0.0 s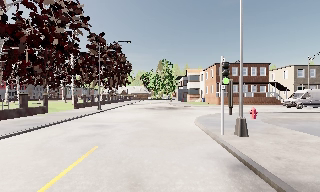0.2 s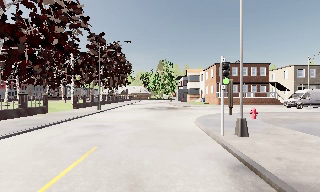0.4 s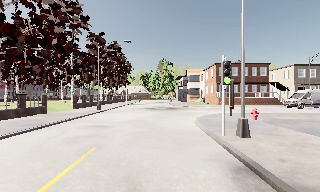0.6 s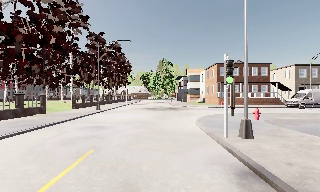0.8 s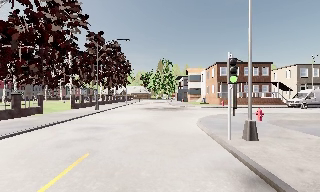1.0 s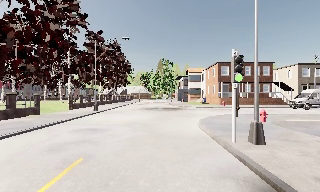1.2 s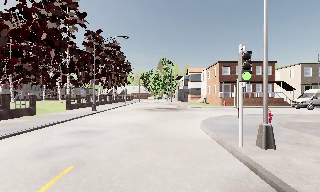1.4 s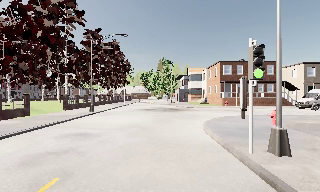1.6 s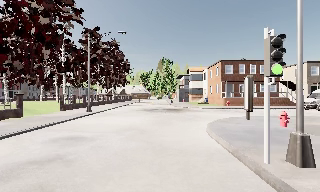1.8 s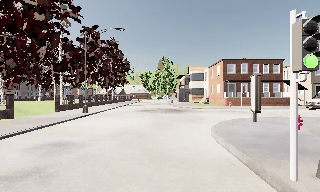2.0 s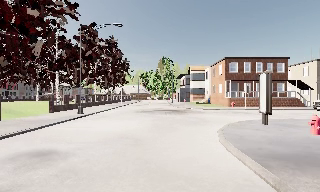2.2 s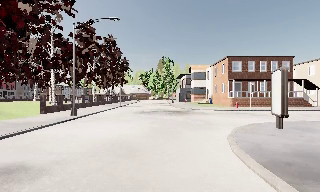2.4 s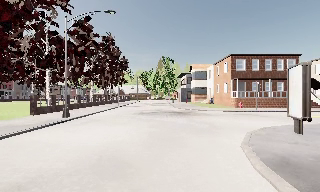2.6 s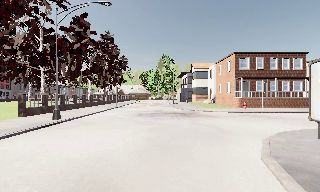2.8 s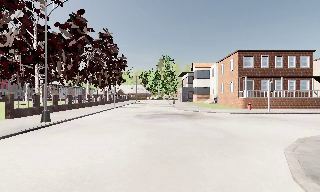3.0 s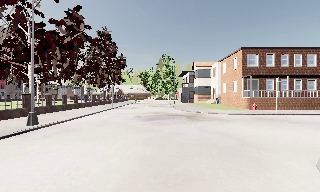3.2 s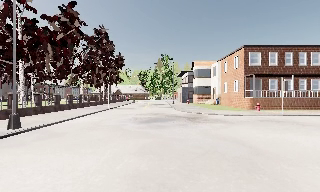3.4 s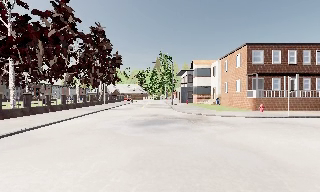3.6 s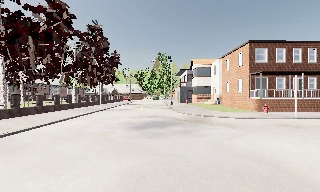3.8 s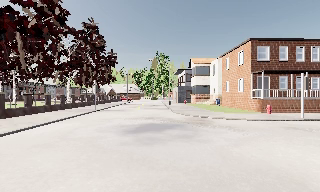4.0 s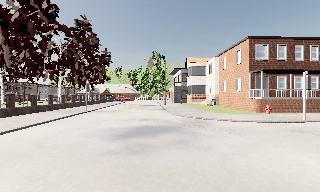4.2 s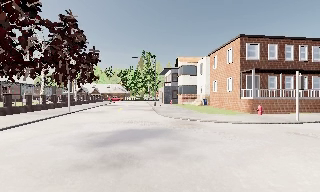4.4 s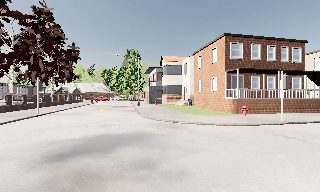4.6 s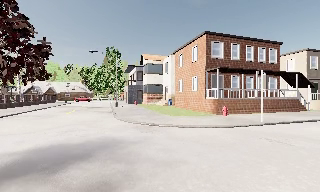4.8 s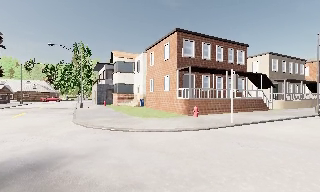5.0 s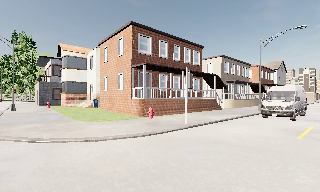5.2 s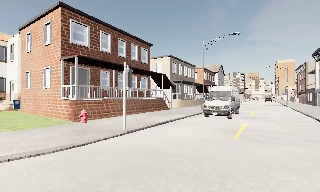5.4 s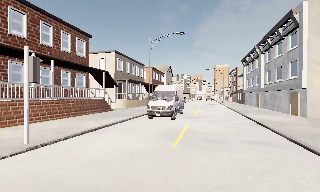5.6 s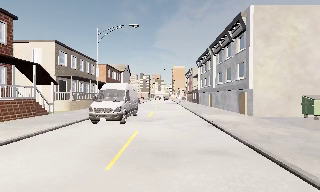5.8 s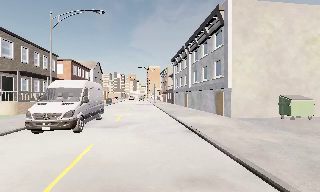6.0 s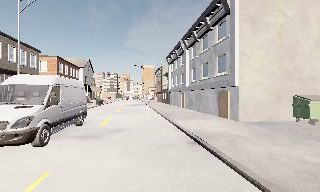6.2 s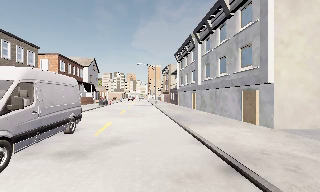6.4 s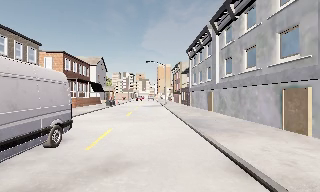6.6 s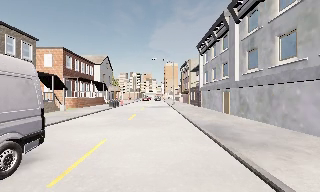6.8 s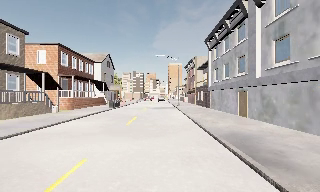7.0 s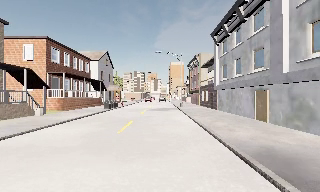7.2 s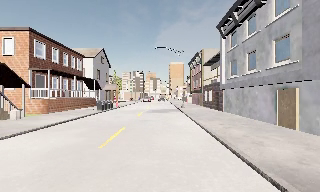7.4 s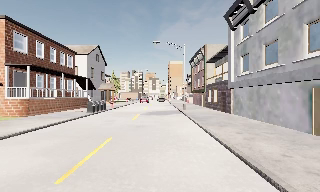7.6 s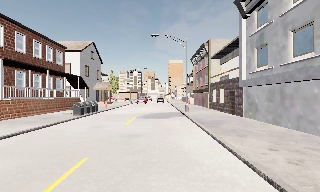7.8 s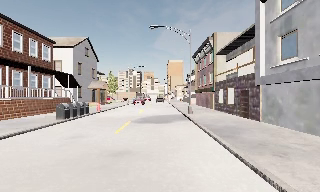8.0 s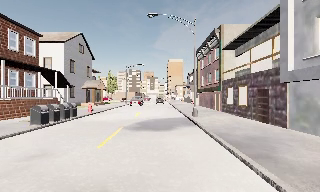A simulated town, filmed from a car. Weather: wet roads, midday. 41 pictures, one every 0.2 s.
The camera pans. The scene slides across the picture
to the left.
The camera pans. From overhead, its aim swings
clockwise.
0.0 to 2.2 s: The camera travels forward, about 5 m, so what stands in front looms larger. It gains speed.
2.2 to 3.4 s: The camera travels forward, about 6 m, so what stands in front looms larger.
3.4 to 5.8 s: The camera swings to its right by about 95 degrees, and the scene slides to the left. It travels forward, about 14 m. It gains speed.
5.8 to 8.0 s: The camera travels forward, about 20 m, so what stands in front looms larger.
The film runs forward here.
